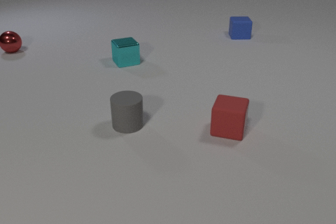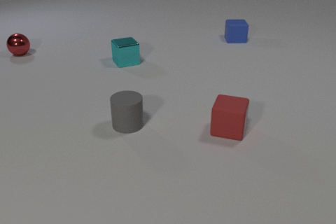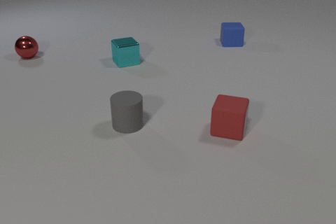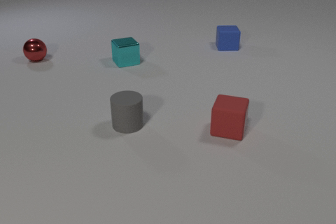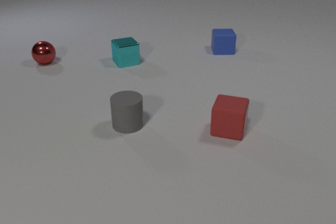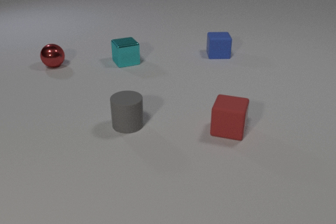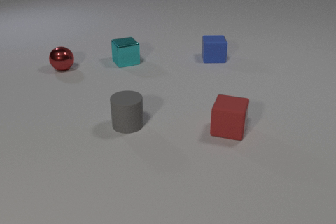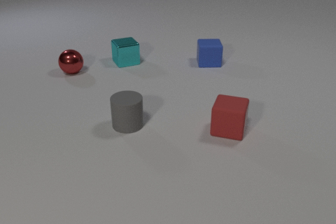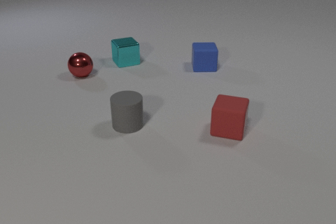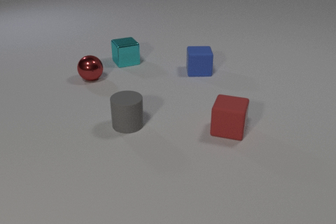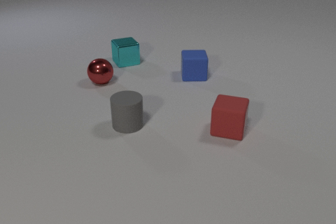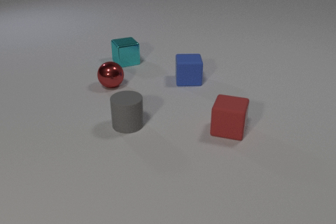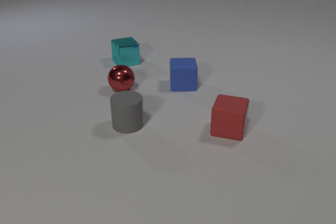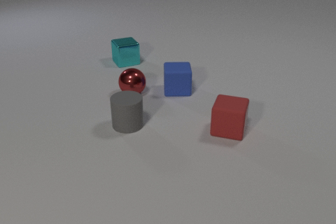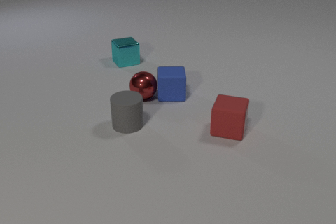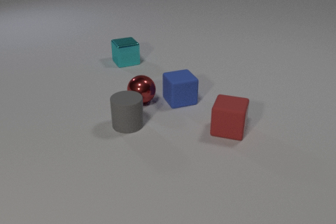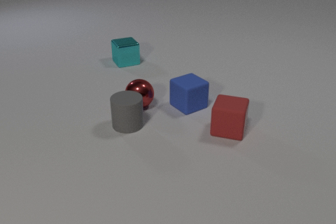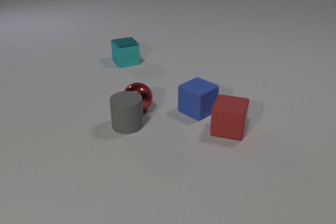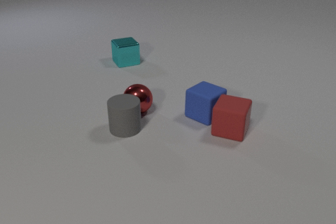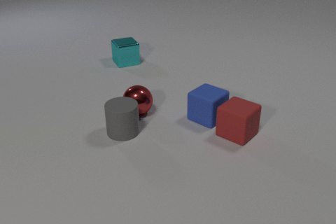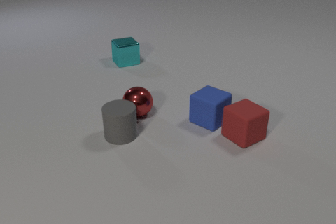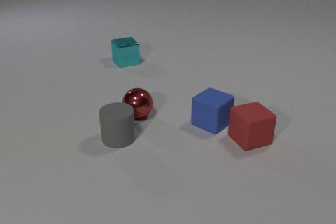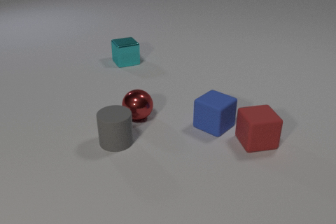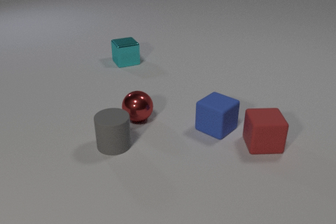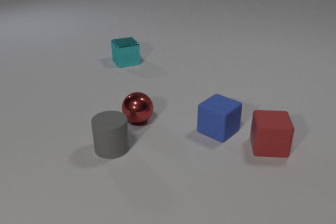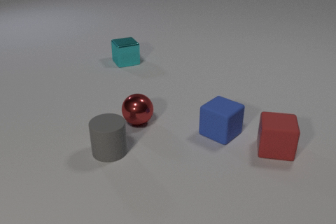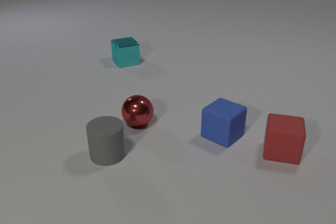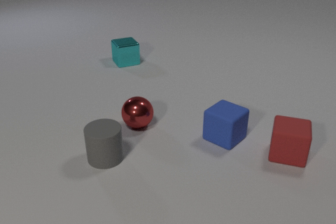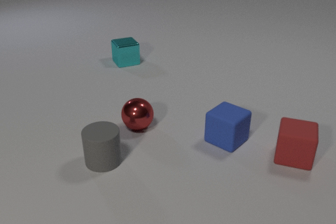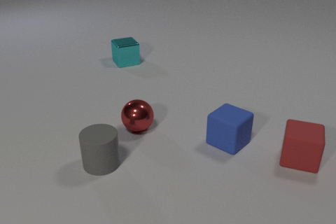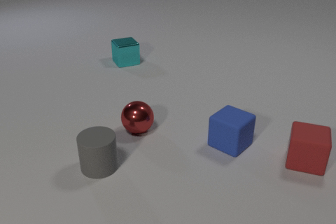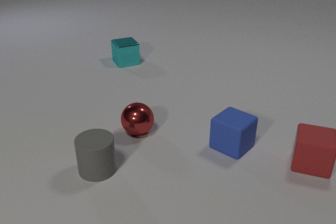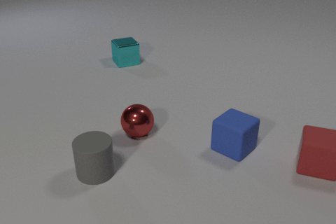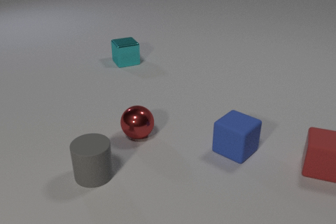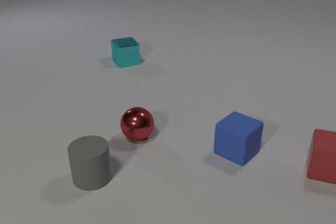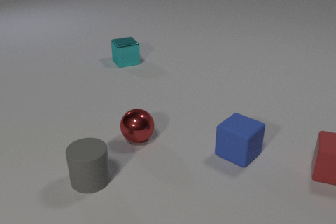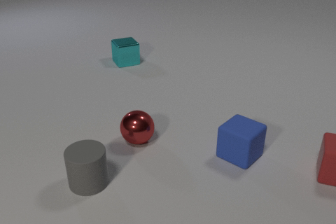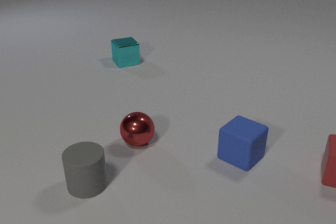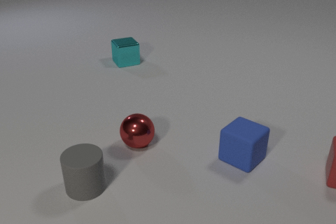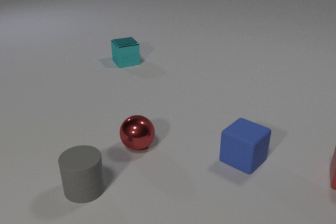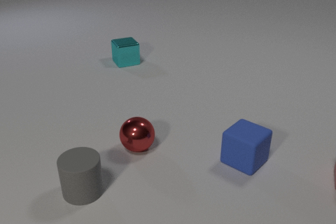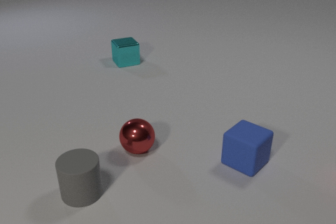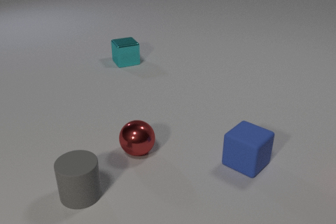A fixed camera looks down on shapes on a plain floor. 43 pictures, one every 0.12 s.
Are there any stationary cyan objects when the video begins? yes.
Are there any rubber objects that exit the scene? yes.
What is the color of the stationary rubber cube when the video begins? red.
0.00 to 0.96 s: The blue rubber cube slides toward the camera. The red metal sphere rolls toward the camera and to the right.
0.96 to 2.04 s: The blue rubber cube slides toward the camera, spins so that its near face slides to the right, counterclockwise seen from above. The red metal sphere rolls toward the camera and to the right. The blue rubber cube and the red metal sphere collide. The red metal sphere and the gray rubber cylinder collide.
2.04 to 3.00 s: The blue rubber cube slides toward the camera and to the right. The red metal sphere rolls toward the camera. The red rubber cube slides to the right and toward the camera, spins so that its near face slides to the left, clockwise seen from above. The gray rubber cylinder slides toward the camera and to the left. The blue rubber cube and the red rubber cube collide.
3.00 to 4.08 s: The blue rubber cube slides toward the camera and to the right. The red metal sphere rolls toward the camera. The red rubber cube slides to the right. The gray rubber cylinder slides toward the camera and to the left.
4.08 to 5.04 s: The blue rubber cube slides toward the camera and to the right. The red metal sphere rolls toward the camera. The red rubber cube slides to the right, leaves at the right edge. The gray rubber cylinder slides toward the camera and to the left.
